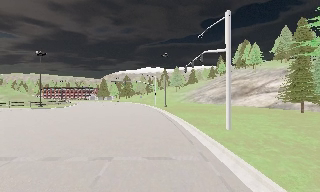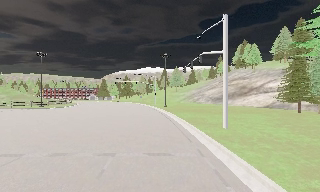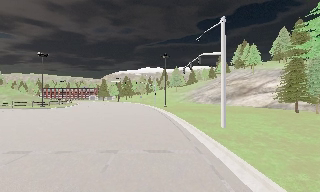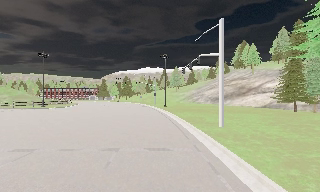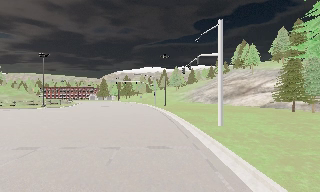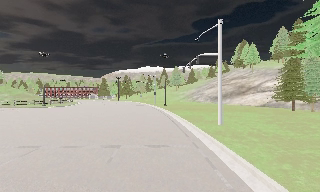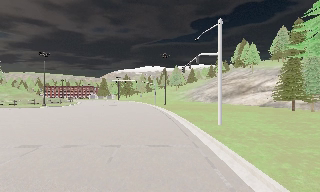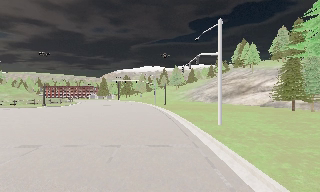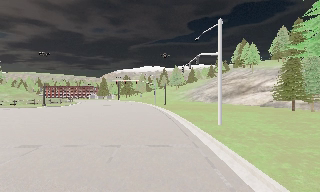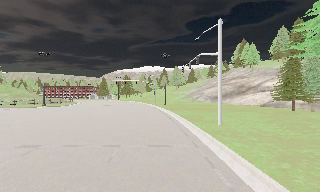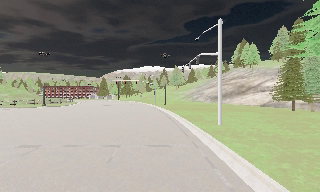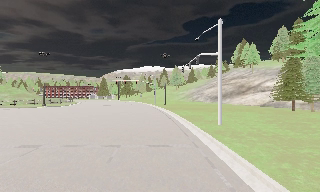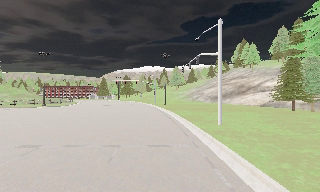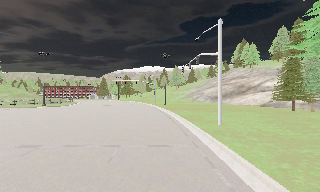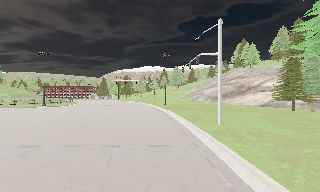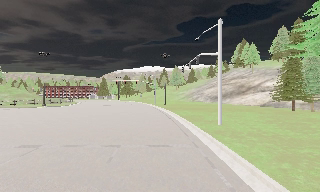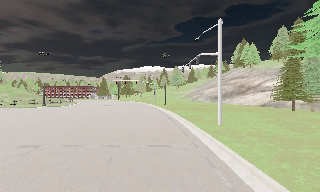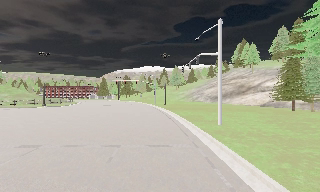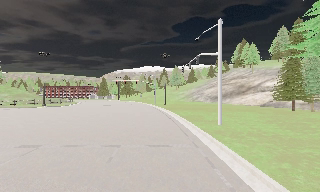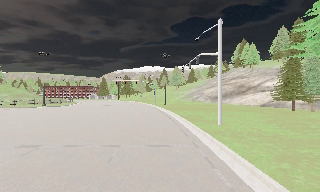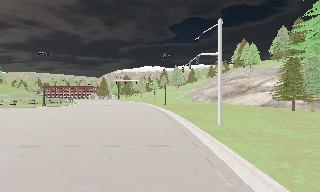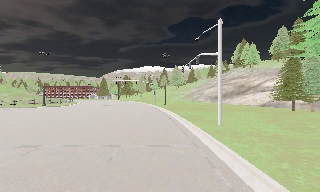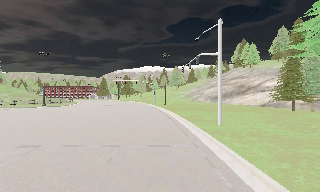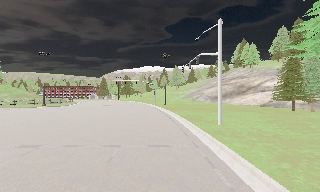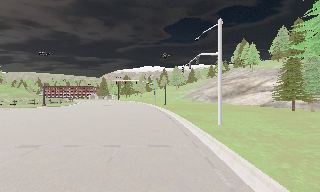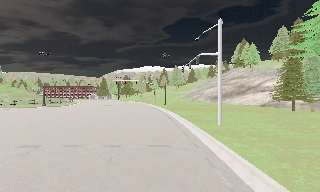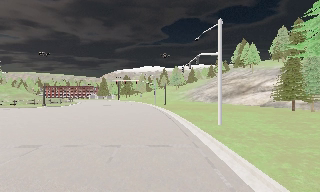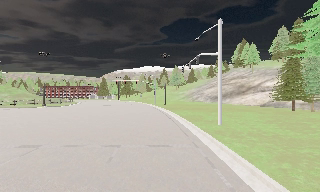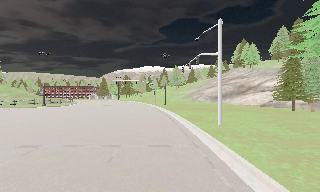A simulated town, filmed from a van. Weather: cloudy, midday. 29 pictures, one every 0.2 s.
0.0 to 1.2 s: The camera travels backward, about 1.5 m, so what stands in front gets smaller. It loses speed.
1.2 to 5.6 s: The camera keeps its place and its aim.
The film runs backward here.
